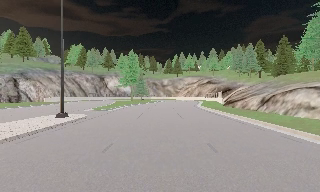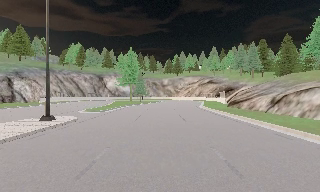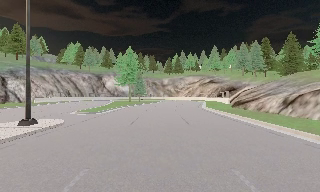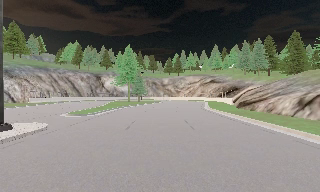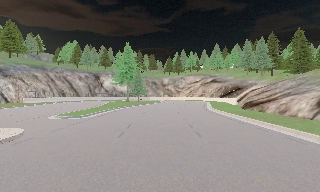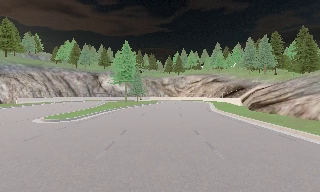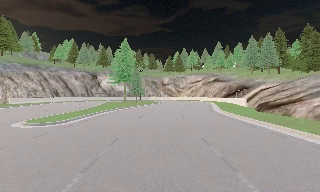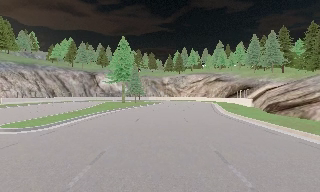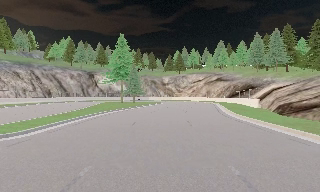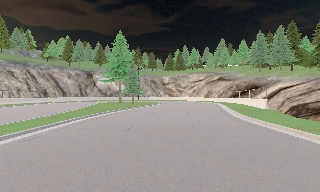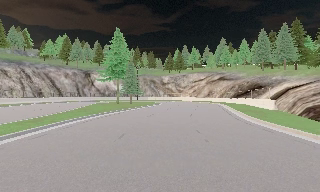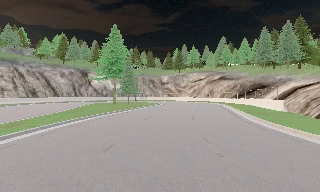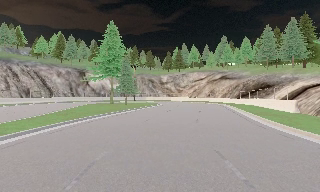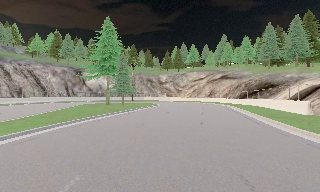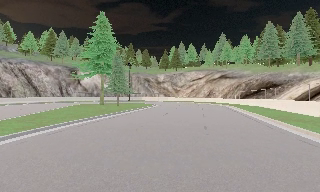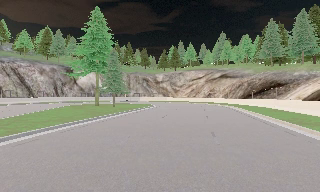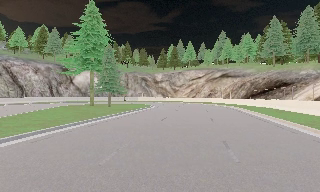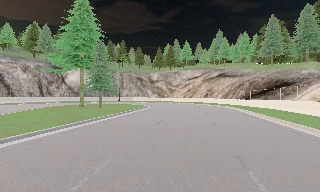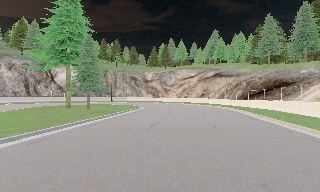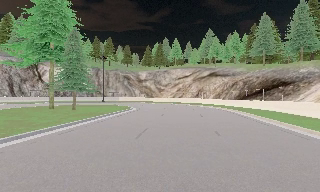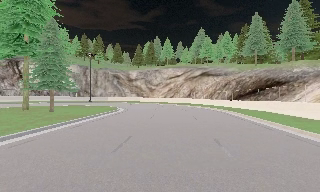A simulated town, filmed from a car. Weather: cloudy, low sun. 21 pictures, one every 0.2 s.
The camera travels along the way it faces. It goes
forward.
0.0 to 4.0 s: The camera swings to its right by about 10 degrees, and the scene slides to the left. It travels forward, about 30 m, so what stands in front looms larger.
The film runs forward here.
